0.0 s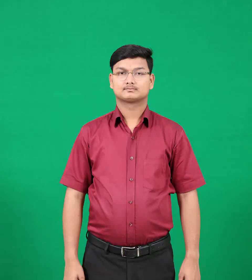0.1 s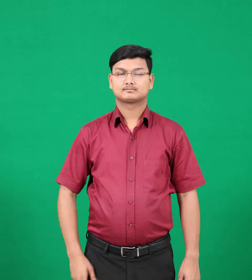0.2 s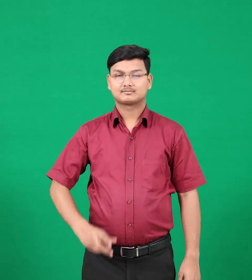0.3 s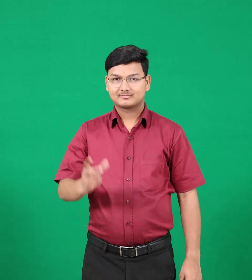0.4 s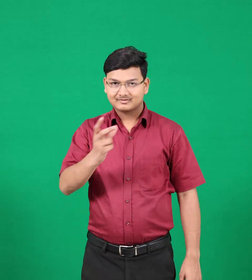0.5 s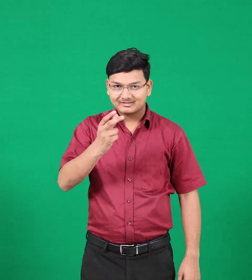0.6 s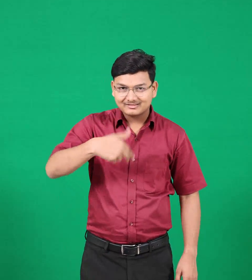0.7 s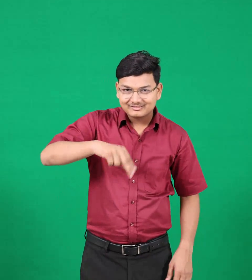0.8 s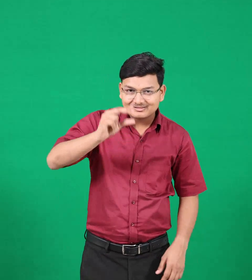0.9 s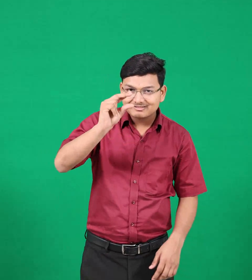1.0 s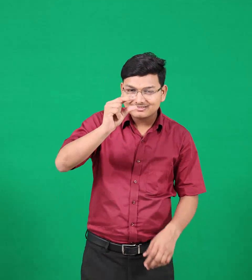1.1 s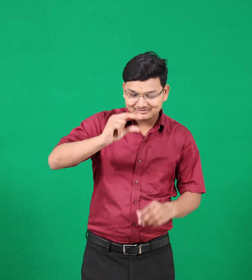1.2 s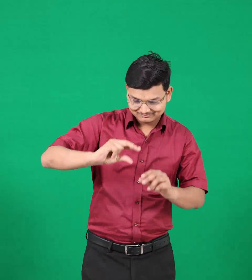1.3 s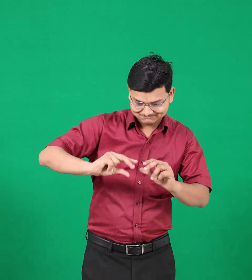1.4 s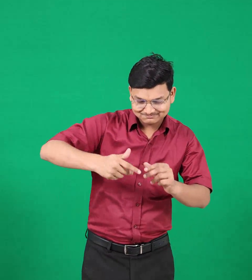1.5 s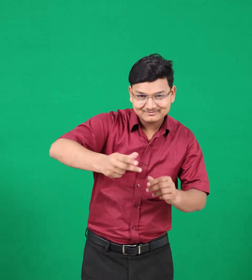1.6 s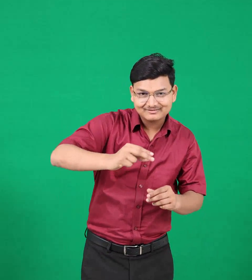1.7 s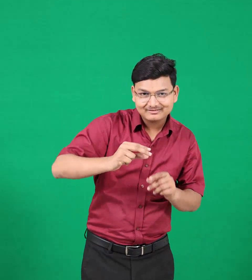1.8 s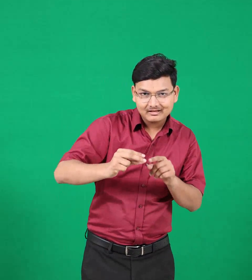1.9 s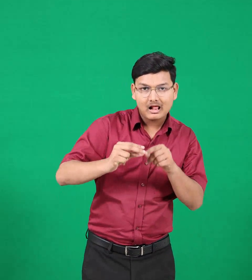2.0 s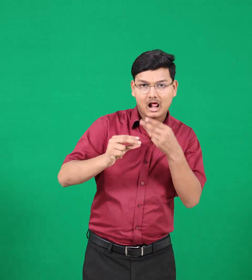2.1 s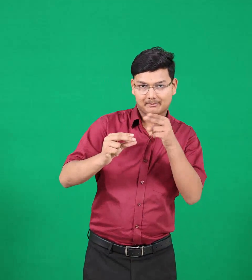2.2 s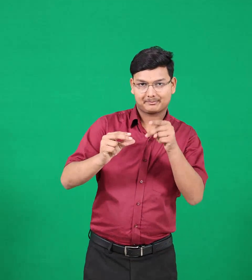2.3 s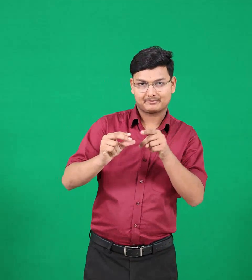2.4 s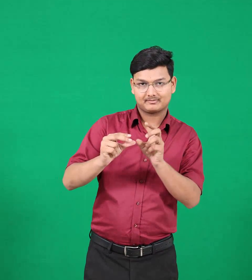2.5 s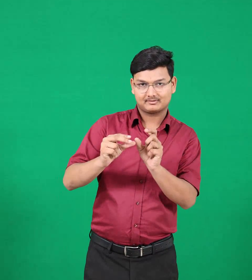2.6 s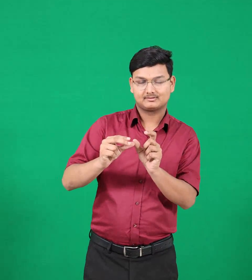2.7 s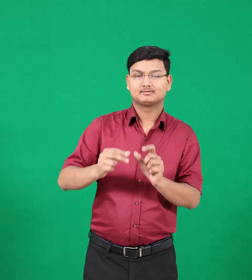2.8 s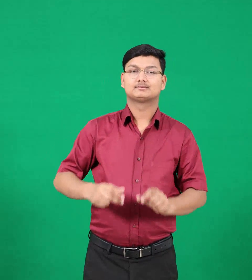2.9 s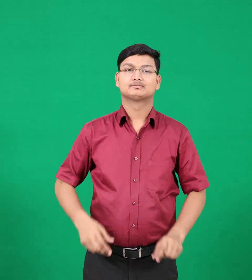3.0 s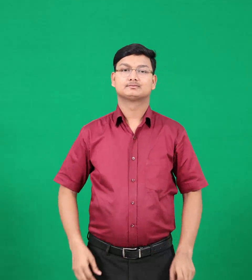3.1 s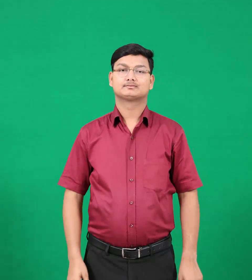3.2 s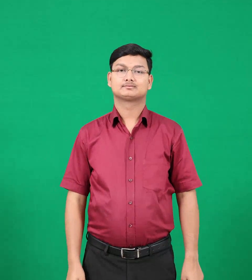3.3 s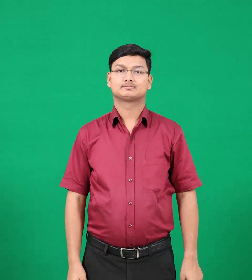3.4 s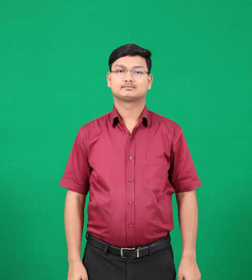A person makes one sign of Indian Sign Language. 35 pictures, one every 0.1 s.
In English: dice
